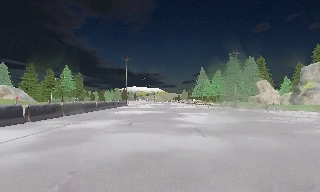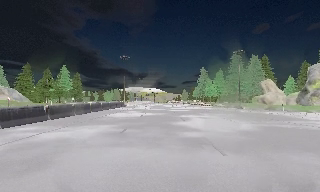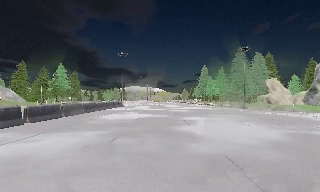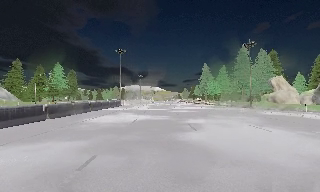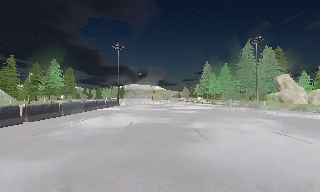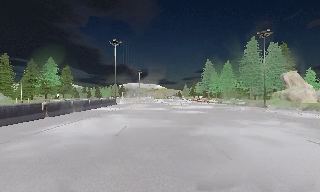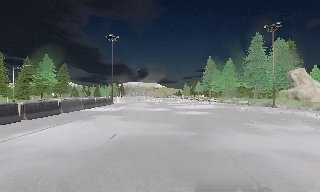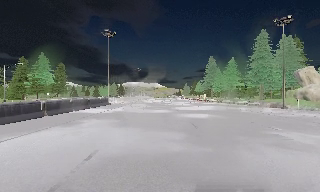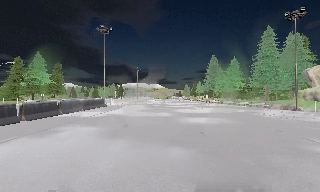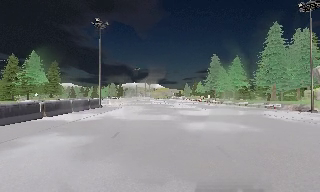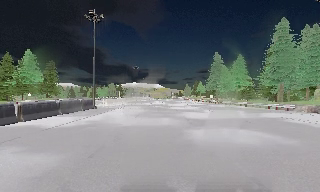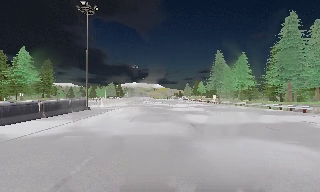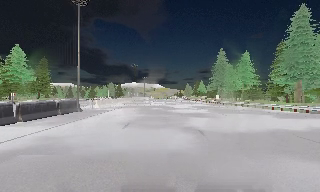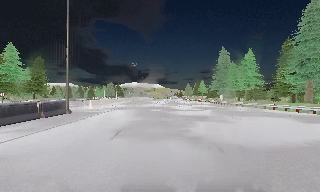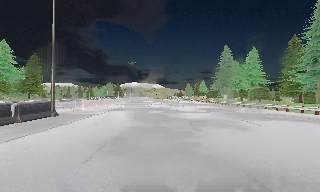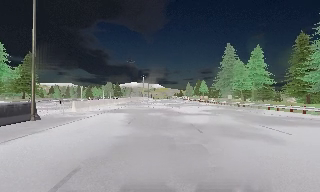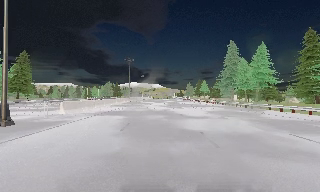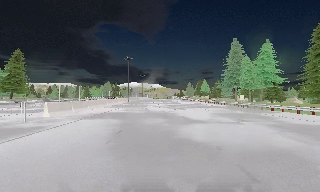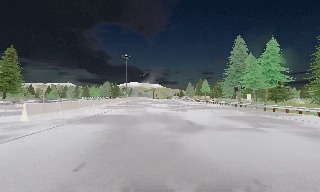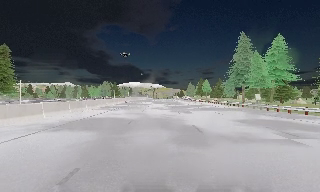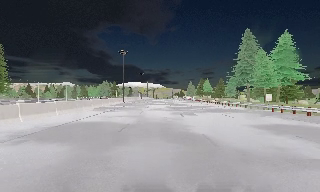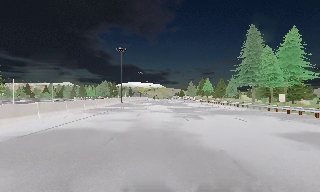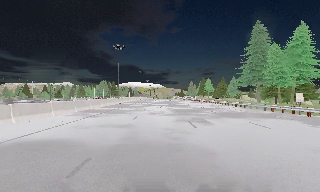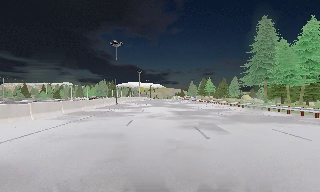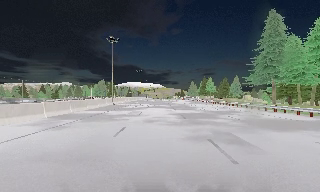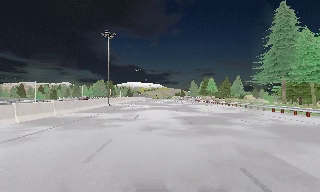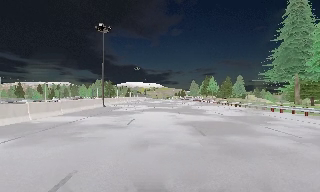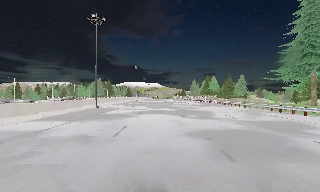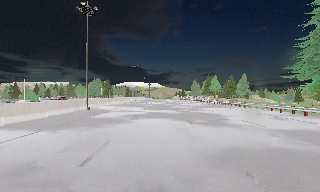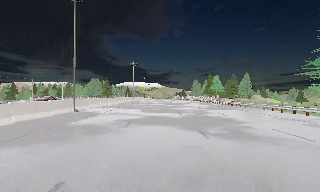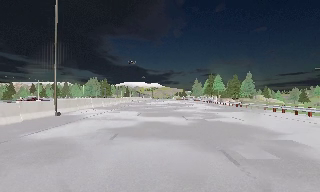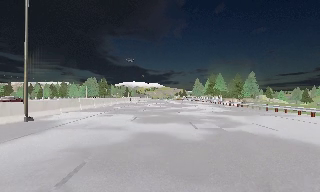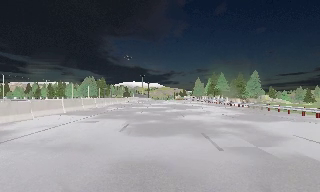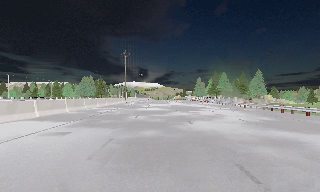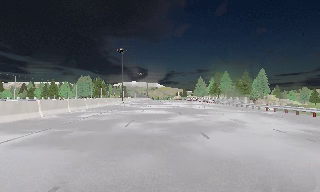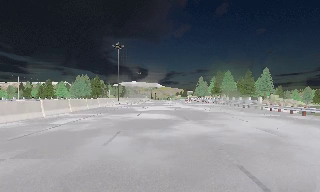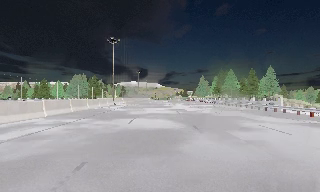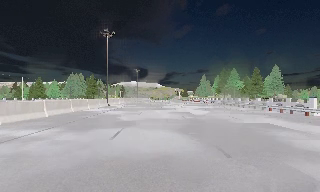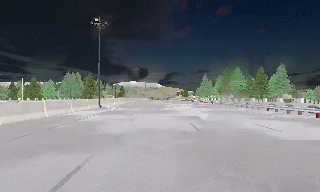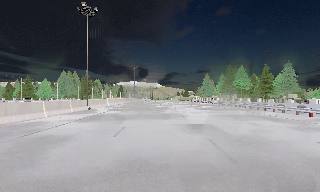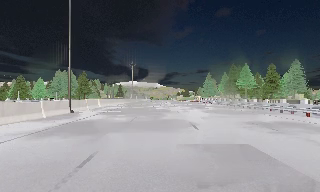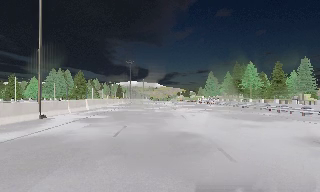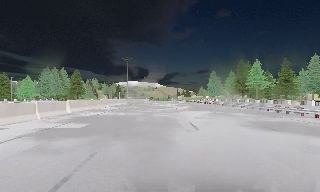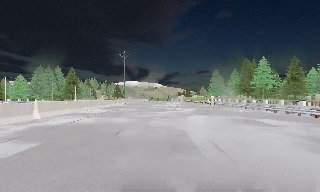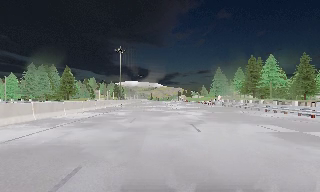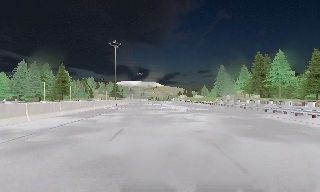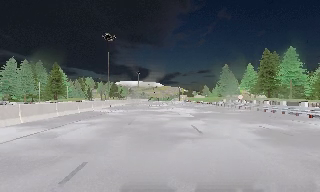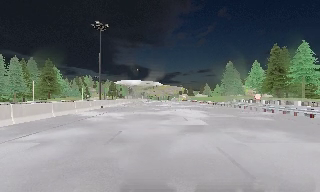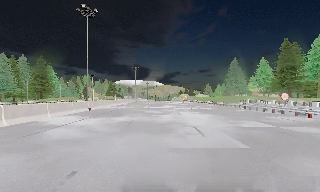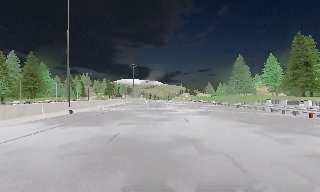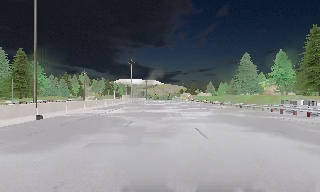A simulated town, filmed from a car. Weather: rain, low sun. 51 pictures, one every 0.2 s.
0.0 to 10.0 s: The camera travels forward, about 130 m, so what stands in front looms larger. It gains speed.
The film runs forward here.
